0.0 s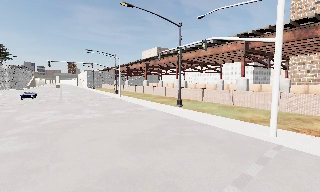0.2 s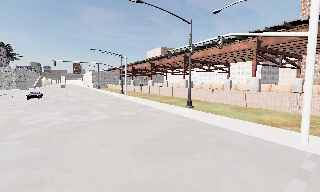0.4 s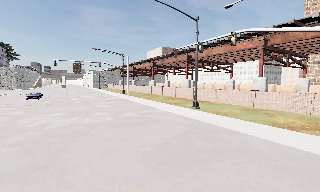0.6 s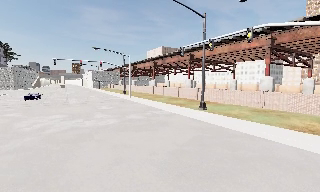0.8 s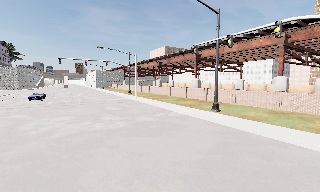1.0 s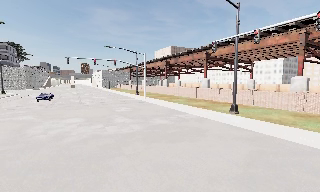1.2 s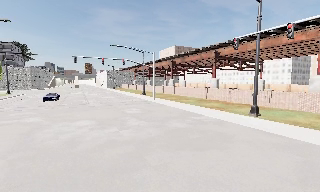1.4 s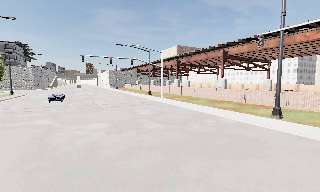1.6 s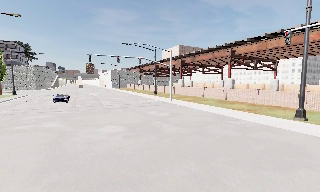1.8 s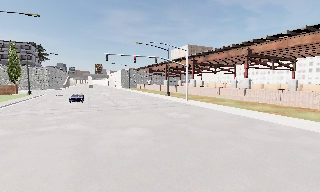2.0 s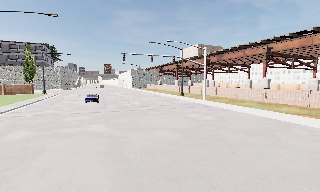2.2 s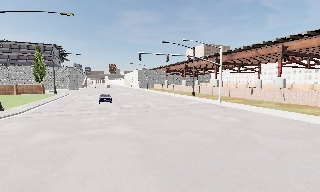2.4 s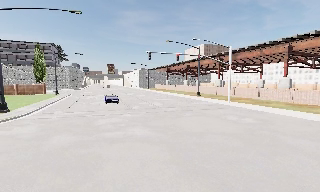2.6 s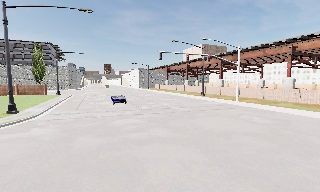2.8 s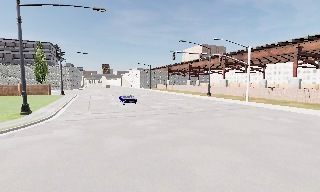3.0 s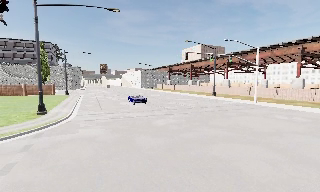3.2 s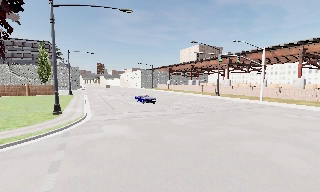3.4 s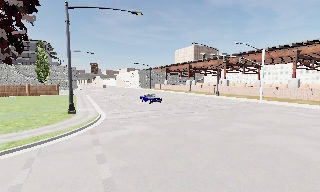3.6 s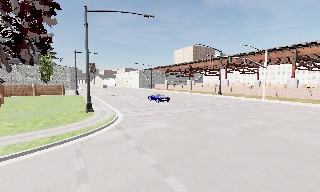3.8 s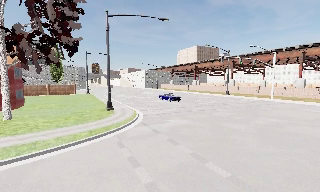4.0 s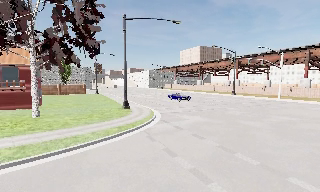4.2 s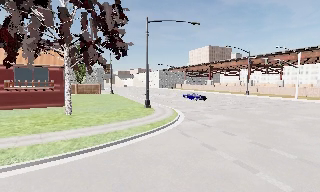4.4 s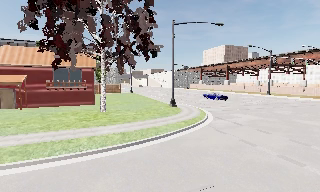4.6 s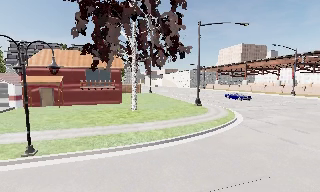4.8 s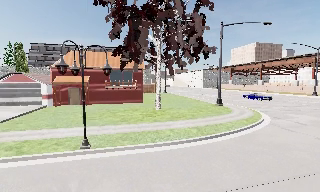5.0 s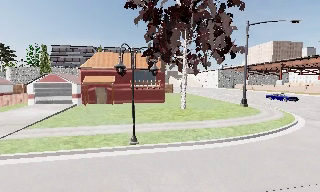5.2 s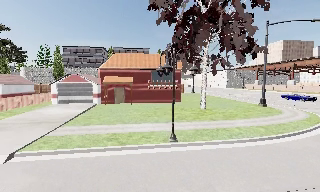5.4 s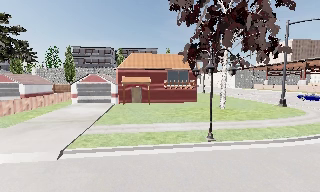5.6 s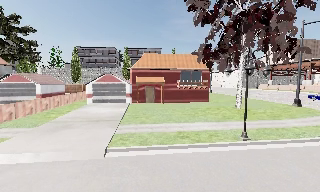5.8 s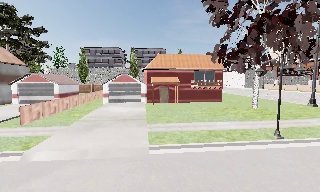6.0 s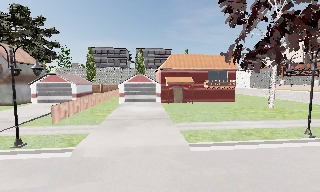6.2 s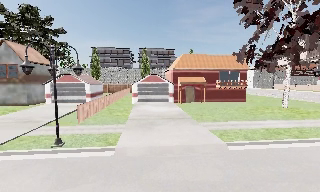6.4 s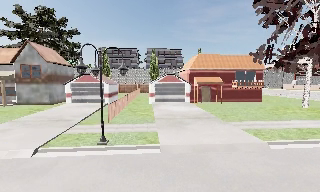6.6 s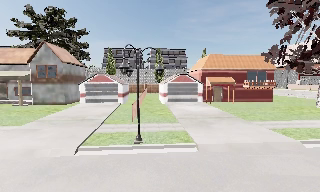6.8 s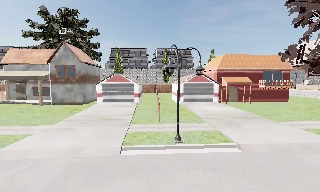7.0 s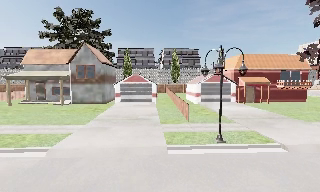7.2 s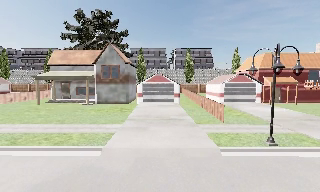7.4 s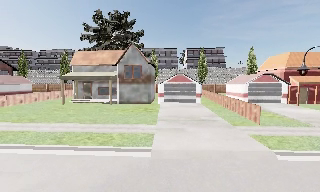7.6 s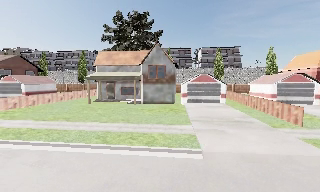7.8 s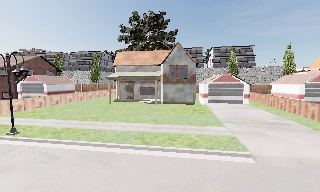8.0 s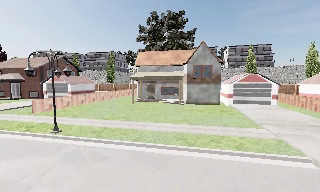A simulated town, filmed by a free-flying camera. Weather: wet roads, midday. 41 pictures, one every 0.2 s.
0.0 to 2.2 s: The camera swings to its left by about 10 degrees, and the scene slides to the right. It travels to its left and forward, about 14 m, so close, fixed things drift to the right.
2.2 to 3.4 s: The camera travels to its left, about 10 m, so close, fixed things drift to the right.
3.4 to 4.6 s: The camera pans to its left, which is counterclockwise from overhead, by about 10 degrees. It travels to its left and backward, about 11 m, so close, fixed things drift to the right.
4.6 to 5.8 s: The scene slides to the right, as the camera pans about 10 degrees to its left. It travels to its left, about 10 m, so close, fixed things drift to the right.
5.8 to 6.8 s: The camera travels to its left, about 9 m, so close, fixed things drift to the right.
6.8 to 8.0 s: The scene slides to the right, as the camera pans about 15 degrees to its left. It travels to its left, about 11 m, so close, fixed things drift to the right.
The film runs forward here.
